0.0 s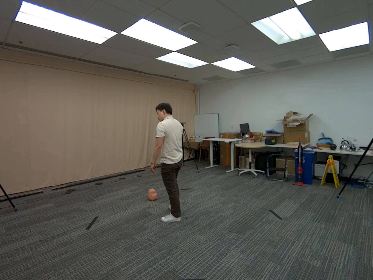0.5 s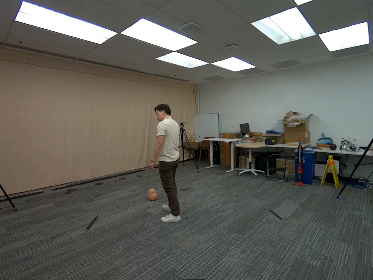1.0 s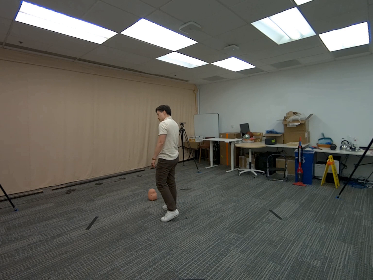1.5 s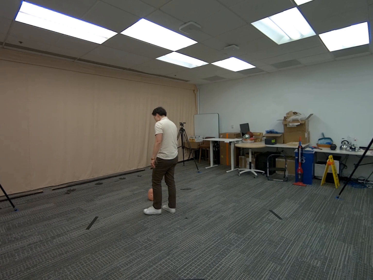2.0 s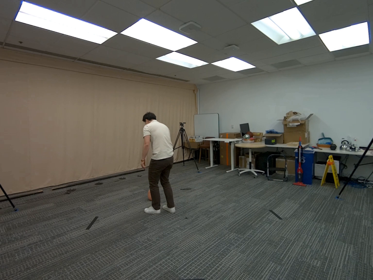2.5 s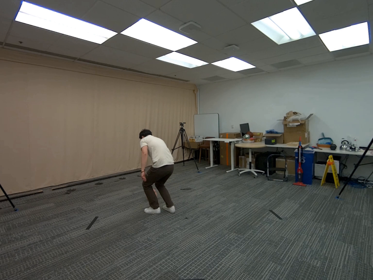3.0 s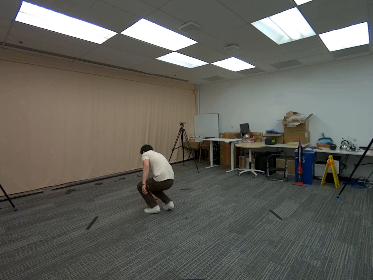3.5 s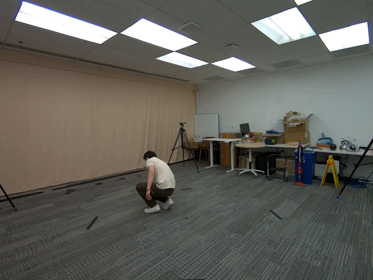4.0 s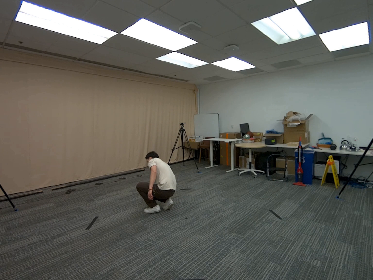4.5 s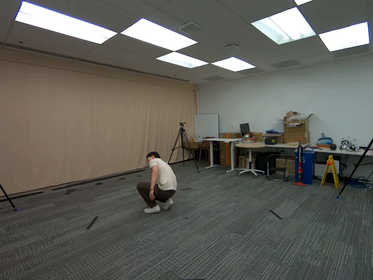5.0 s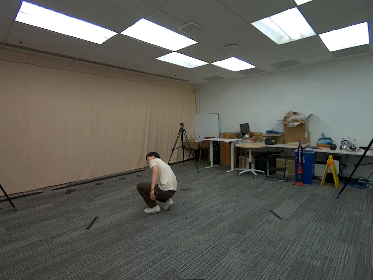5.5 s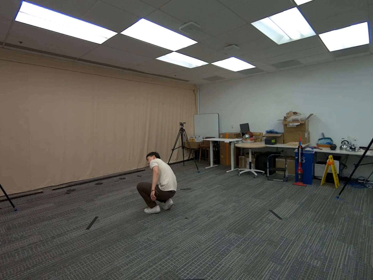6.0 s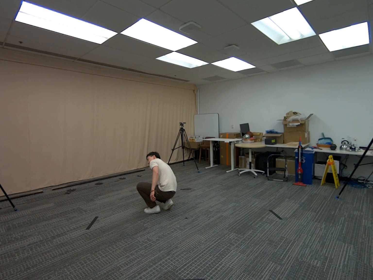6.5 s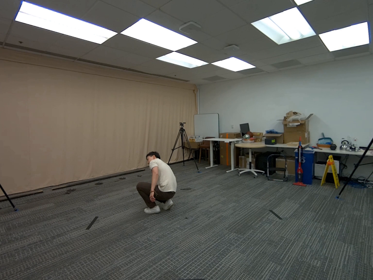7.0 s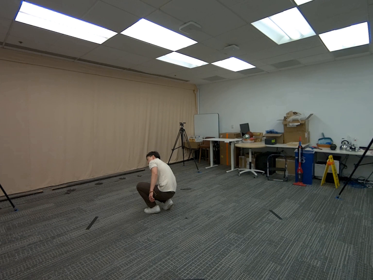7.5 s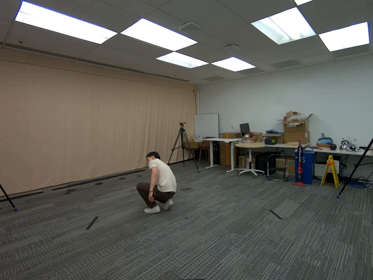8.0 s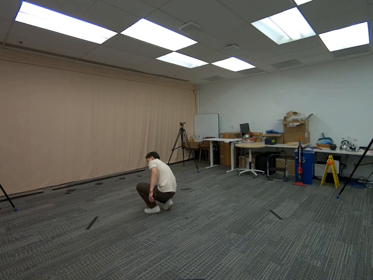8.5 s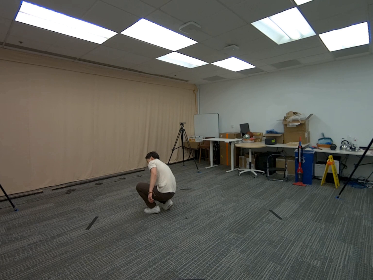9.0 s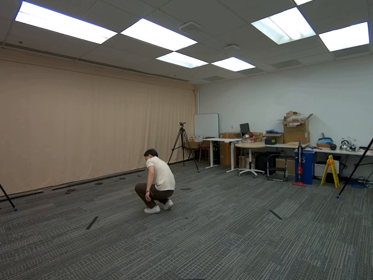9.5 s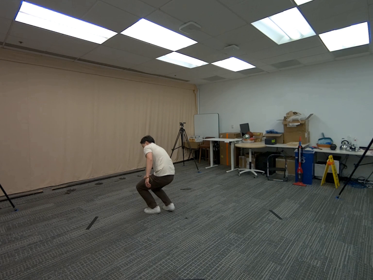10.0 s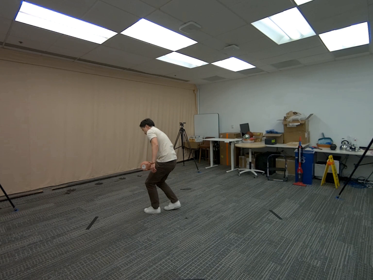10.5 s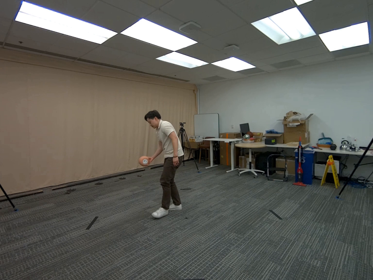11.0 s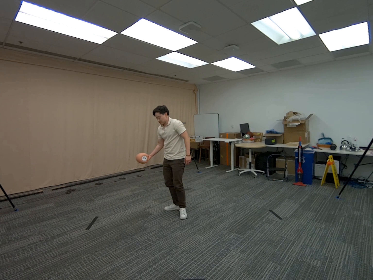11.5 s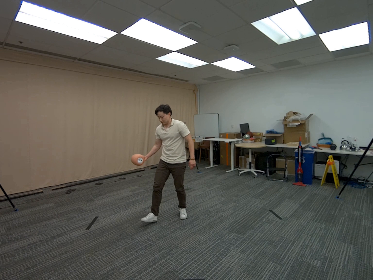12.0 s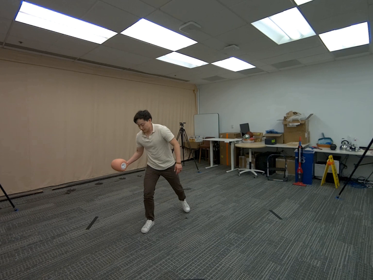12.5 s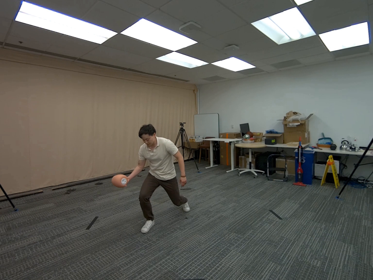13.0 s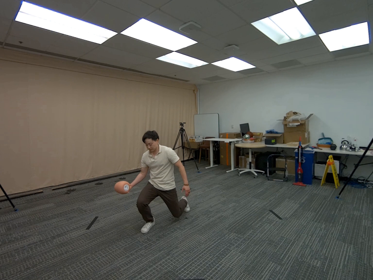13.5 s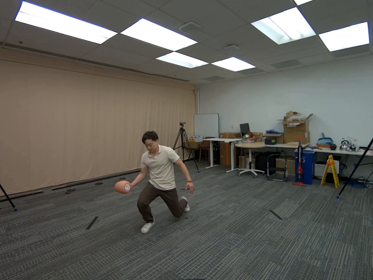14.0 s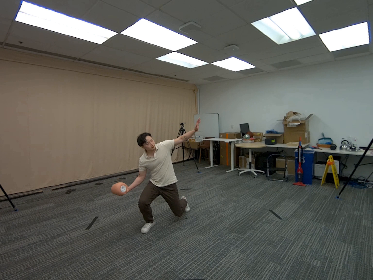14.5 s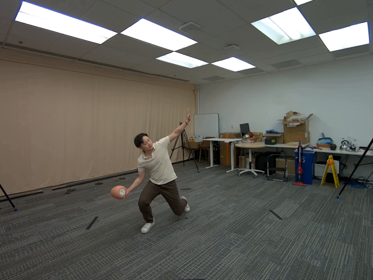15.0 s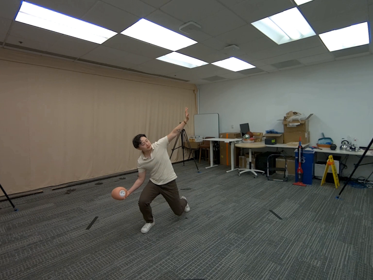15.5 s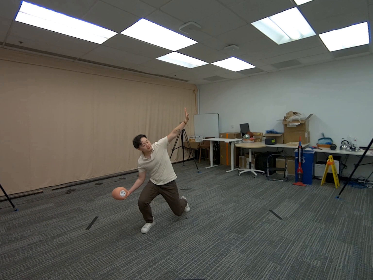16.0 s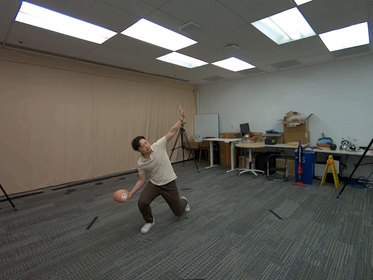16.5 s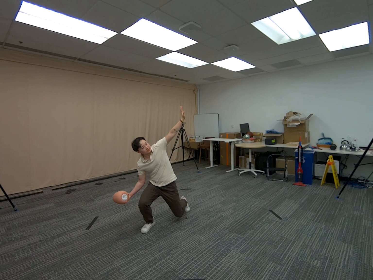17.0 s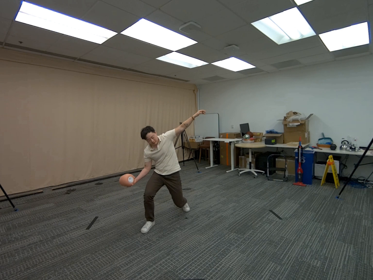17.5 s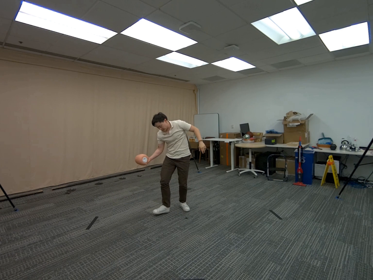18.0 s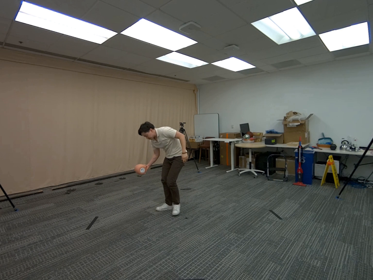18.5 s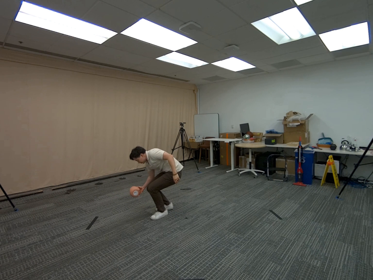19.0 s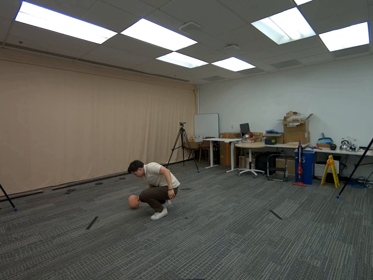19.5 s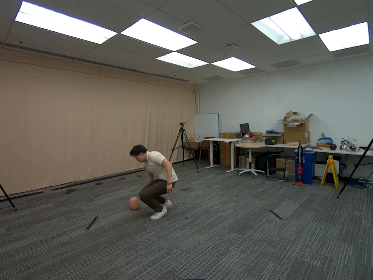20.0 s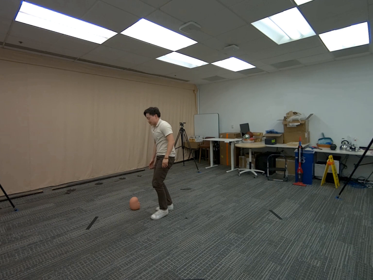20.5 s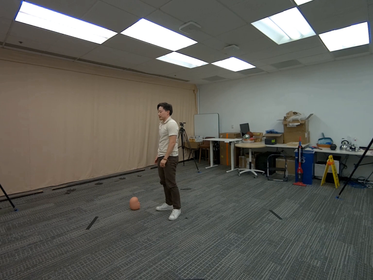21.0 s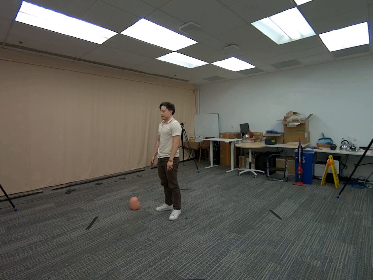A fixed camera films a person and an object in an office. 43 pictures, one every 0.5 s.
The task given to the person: Walk over to the potato light on the floor and pick it up with your right hand. Lunge with your right knee on the floor and raise your right arm up while holding the potato light.
